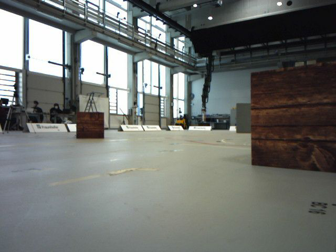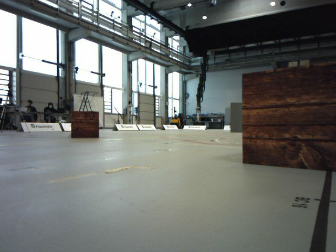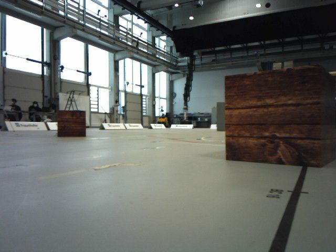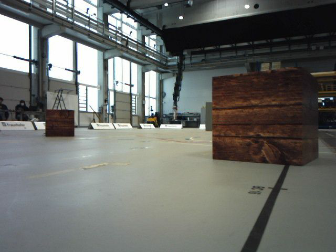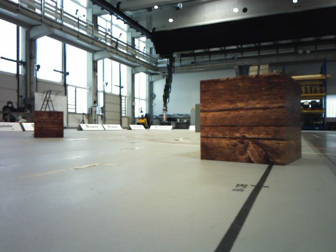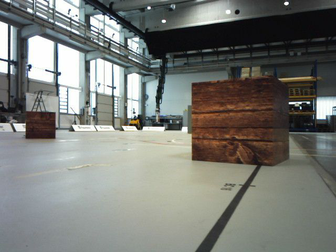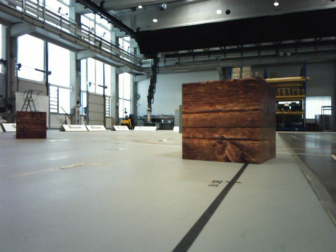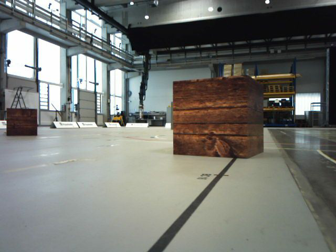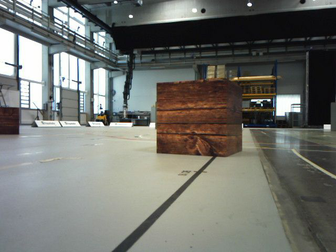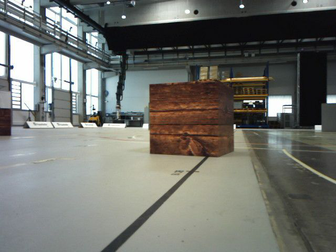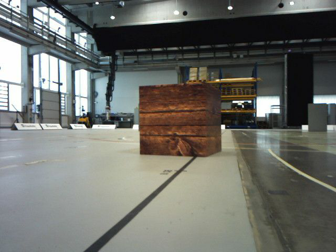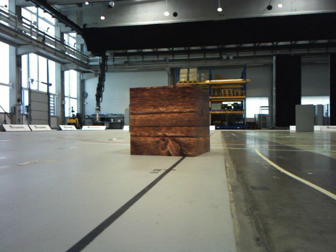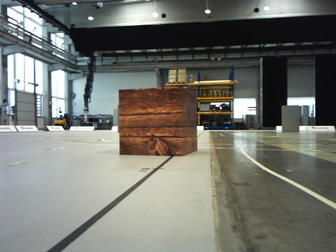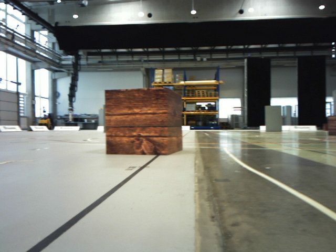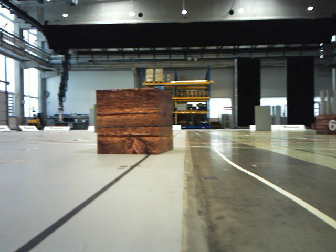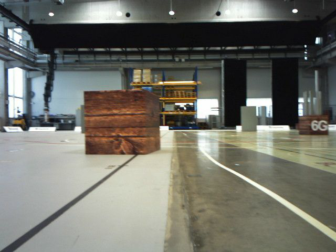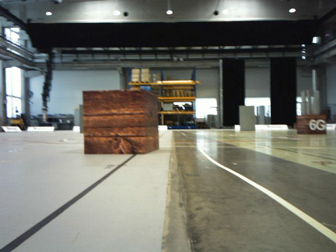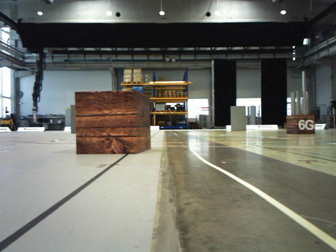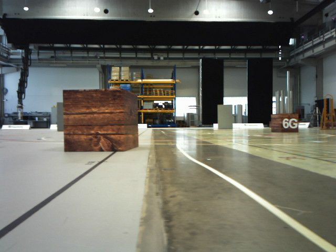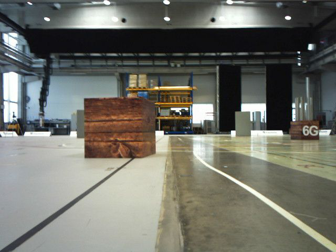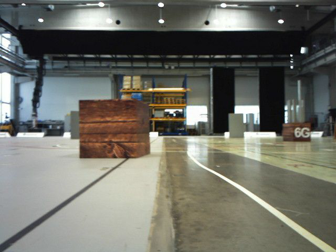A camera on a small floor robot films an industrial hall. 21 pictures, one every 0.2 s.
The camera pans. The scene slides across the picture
to the left.
The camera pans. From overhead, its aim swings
clockwise.
0.0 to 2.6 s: The scene slides to the left, as the camera pans about 25 degrees to its right. It travels backward, about 0.5 m, so what stands in front gets smaller.
2.6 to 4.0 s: The camera travels backward, about 0.2 m, so what stands in front gets smaller.
The film runs backward here.
